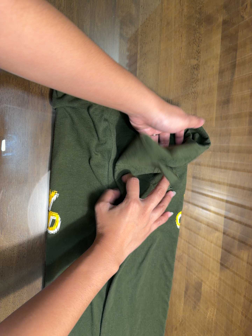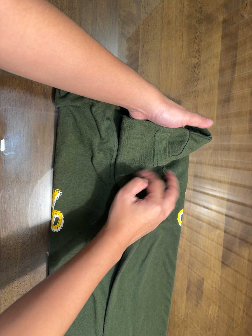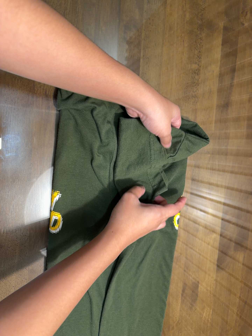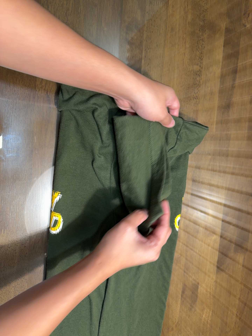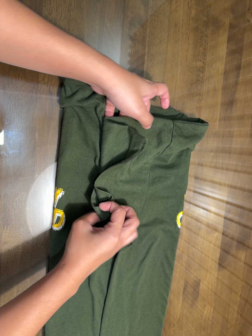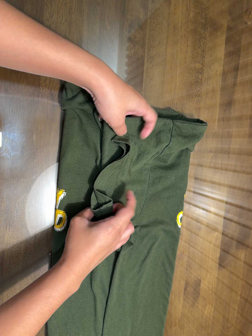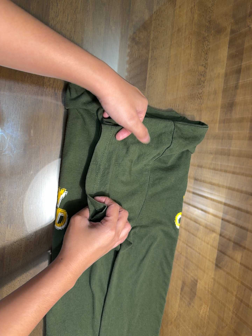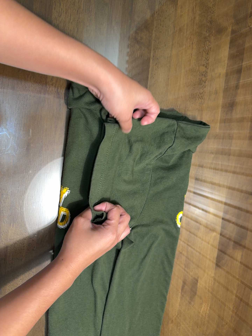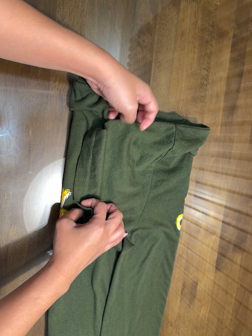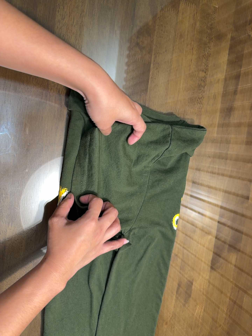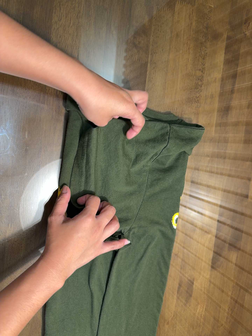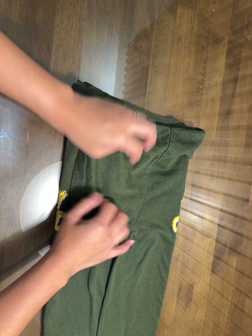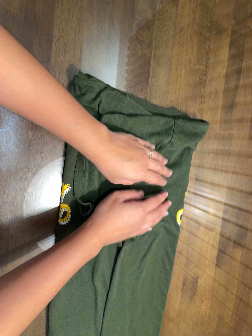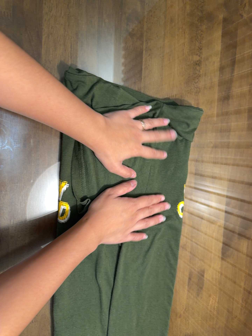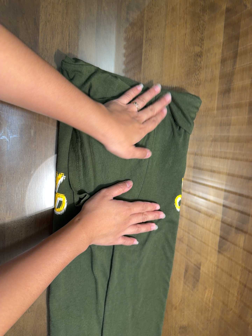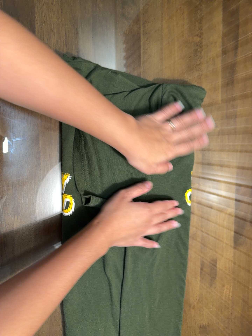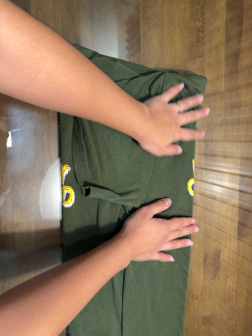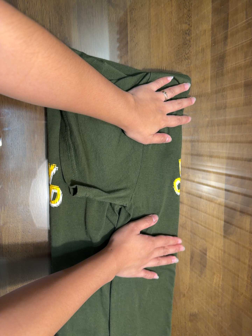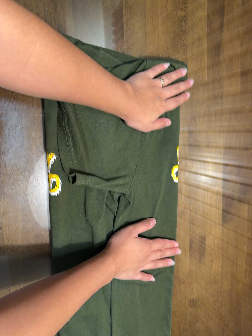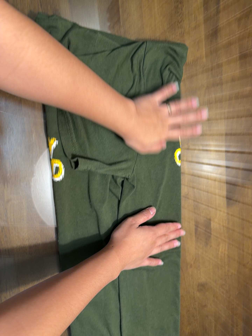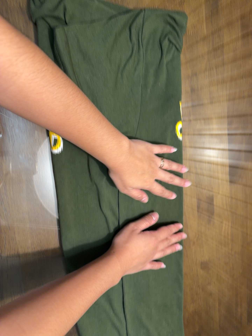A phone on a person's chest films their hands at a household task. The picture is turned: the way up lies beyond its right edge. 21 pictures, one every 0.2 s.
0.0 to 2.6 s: The camera shifts only a little, or ends up much as it began.
2.6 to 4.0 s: The camera travels toward the bottom of its view, about 9 cm, so close, fixed things drift upward. It rolls about its line of sight by about 10 degrees, and the scene rotates counterclockwise.
The film runs forward here.
